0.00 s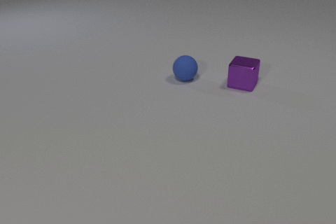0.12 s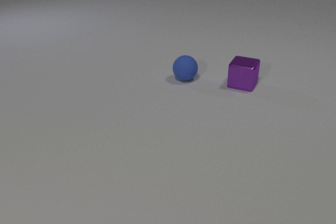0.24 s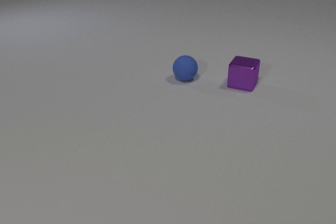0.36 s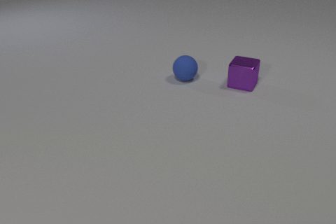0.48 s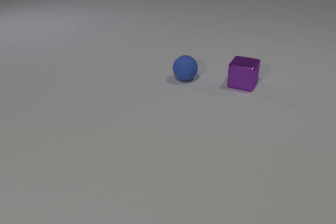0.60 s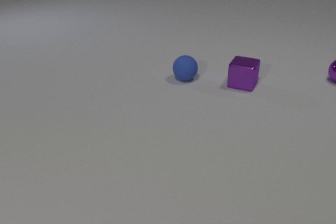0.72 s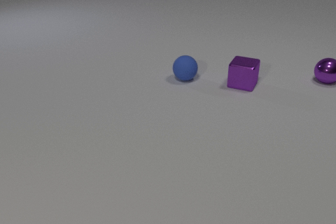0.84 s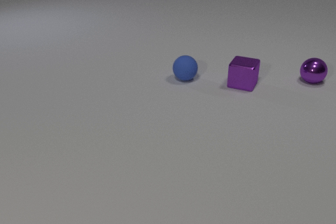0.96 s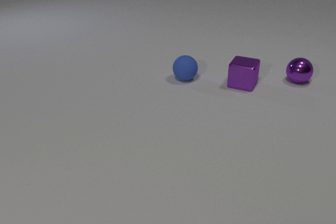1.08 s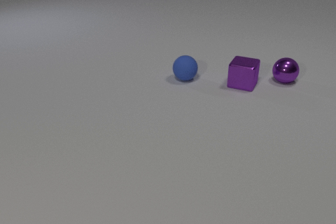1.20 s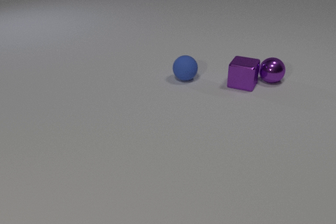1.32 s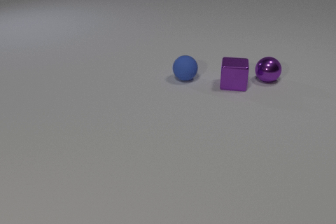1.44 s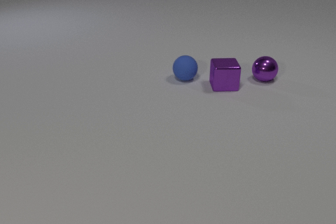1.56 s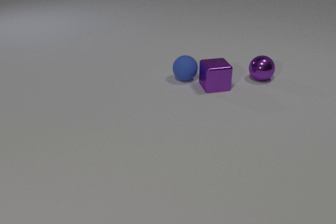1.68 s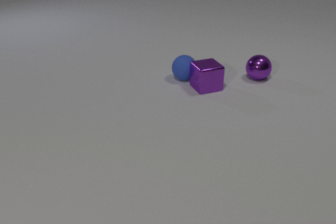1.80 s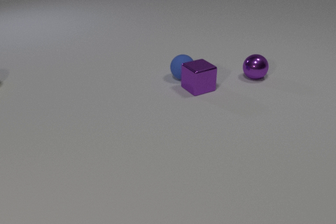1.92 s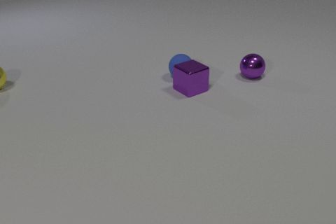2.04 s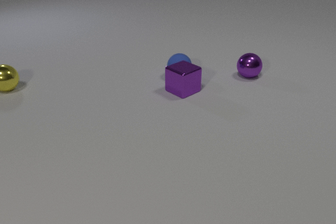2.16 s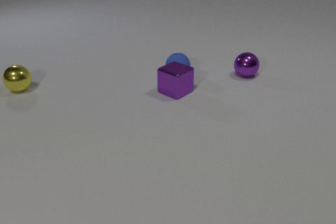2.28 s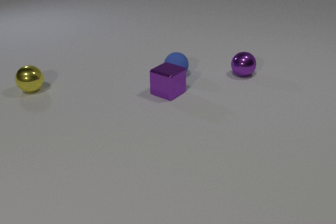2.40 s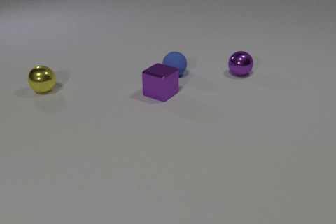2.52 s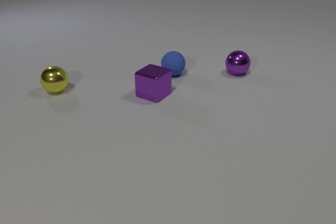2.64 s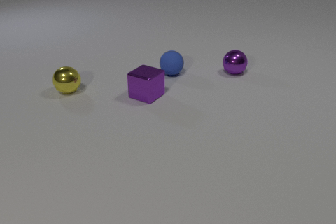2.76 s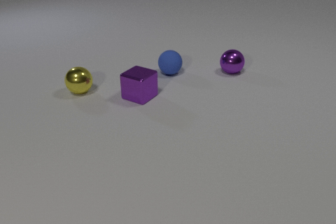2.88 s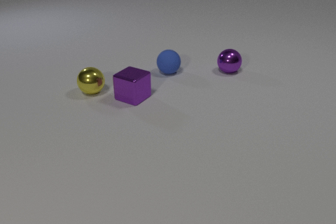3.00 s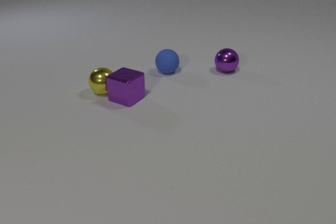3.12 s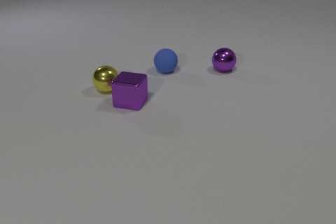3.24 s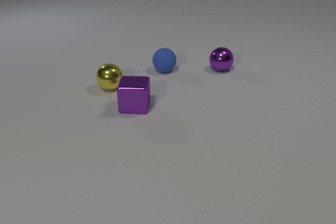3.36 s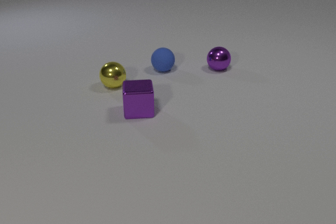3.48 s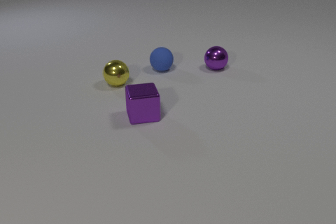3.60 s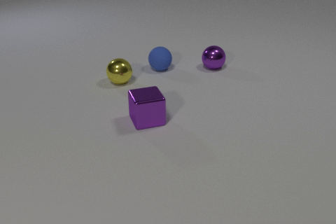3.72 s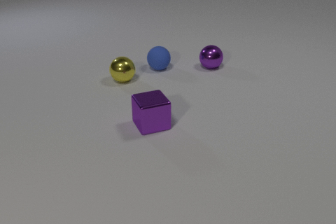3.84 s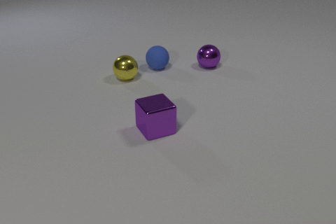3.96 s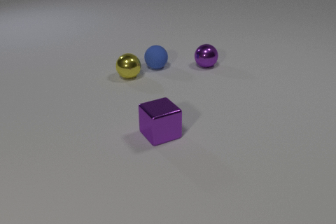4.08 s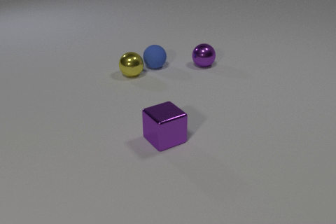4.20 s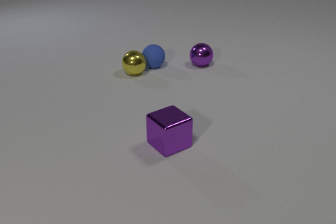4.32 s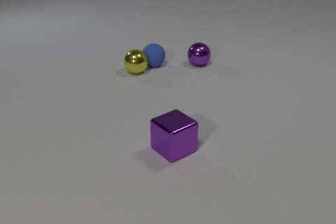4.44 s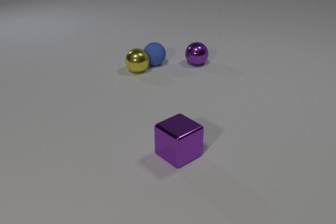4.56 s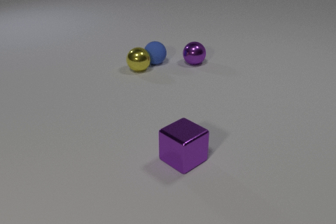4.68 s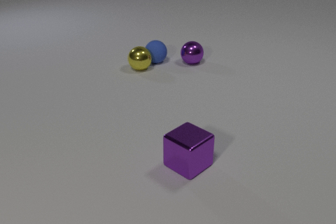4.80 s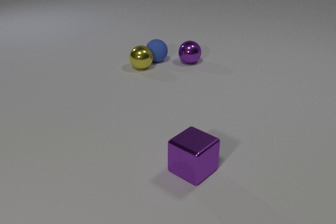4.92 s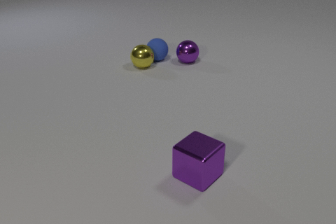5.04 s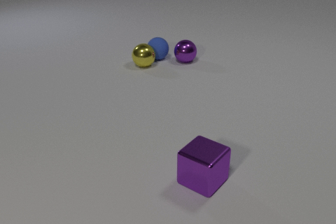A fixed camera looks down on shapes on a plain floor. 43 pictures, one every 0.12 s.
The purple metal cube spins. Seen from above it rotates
counterclockwise.
The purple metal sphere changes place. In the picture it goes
to the left.
0.00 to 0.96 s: The purple metal sphere comes in at the right edge, rolls to the left.
0.96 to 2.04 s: The purple metal sphere rolls to the left. The purple metal cube slides to the left, spins counterclockwise seen from above by about 60 degrees, its near face sliding to the right. The yellow metal sphere comes in at the left edge, rolls to the right and toward the camera. The blue rubber sphere rolls to the left and away from the camera. The purple metal sphere and the purple metal cube collide. The purple metal cube and the blue rubber sphere collide.
2.04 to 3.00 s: The purple metal sphere rolls to the left and away from the camera. The purple metal cube slides to the left. The yellow metal sphere rolls to the right. The blue rubber sphere rolls to the left and away from the camera. The purple metal cube and the yellow metal sphere collide.
3.00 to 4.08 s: The purple metal sphere rolls to the left and away from the camera. The purple metal cube slides toward the camera and to the right, spins so that its near face slides to the right, counterclockwise seen from above. The yellow metal sphere rolls away from the camera and to the right. The blue rubber sphere rolls away from the camera and to the left.
4.08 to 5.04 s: The purple metal sphere rolls to the left and away from the camera. The purple metal cube slides toward the camera and to the right, spins so that its near face slides to the right, counterclockwise seen from above. The yellow metal sphere rolls away from the camera and to the right. The blue rubber sphere rolls away from the camera. The yellow metal sphere and the blue rubber sphere collide.
How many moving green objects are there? 0.
Are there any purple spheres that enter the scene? yes.
What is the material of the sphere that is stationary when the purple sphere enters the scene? rubber.
